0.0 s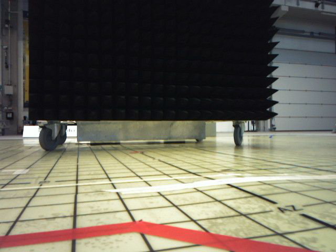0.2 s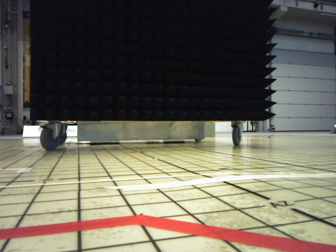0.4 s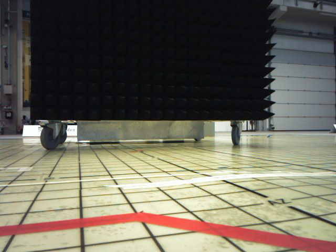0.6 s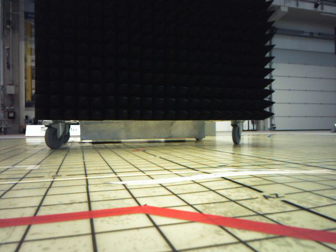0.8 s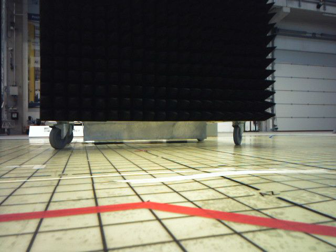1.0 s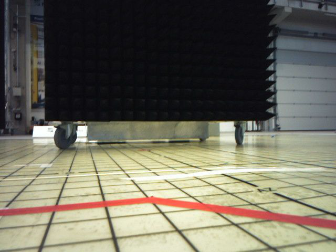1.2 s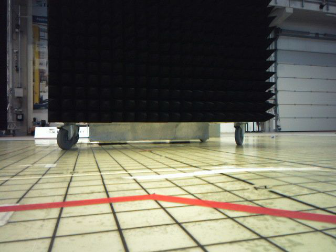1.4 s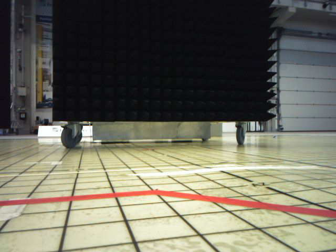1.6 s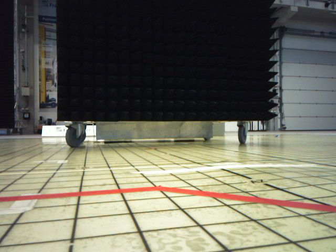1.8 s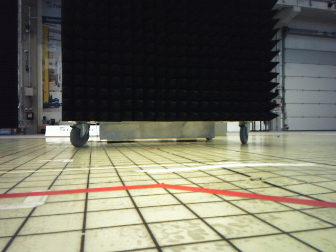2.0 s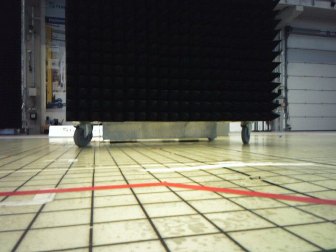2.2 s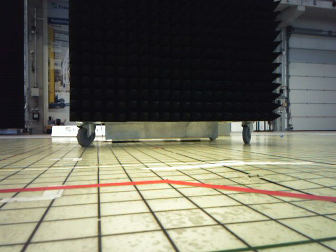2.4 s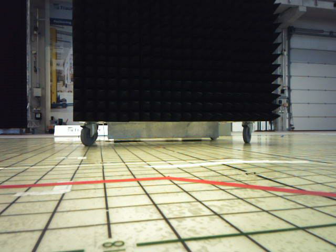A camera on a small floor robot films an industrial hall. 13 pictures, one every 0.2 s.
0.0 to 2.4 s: The camera travels backward, about 0.5 m, so what stands in front gets smaller.
The film runs backward here.
